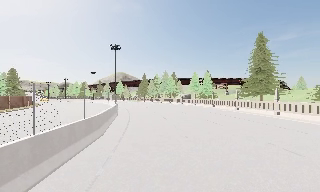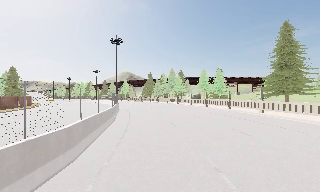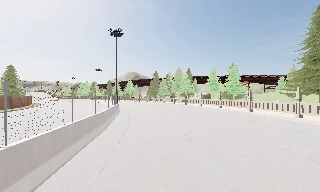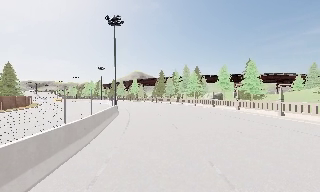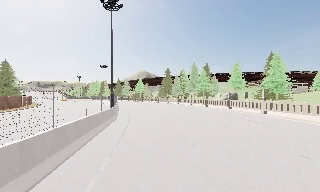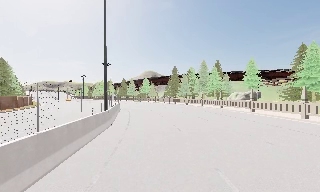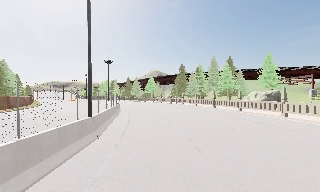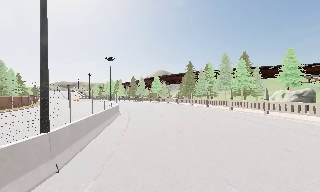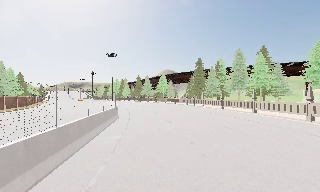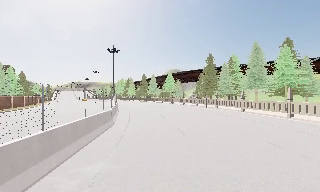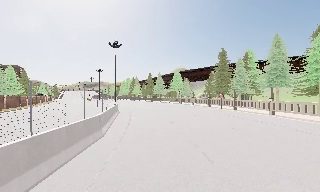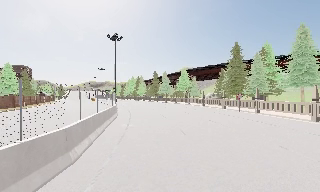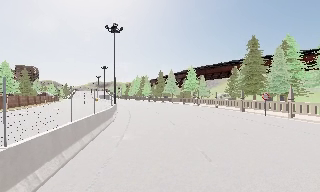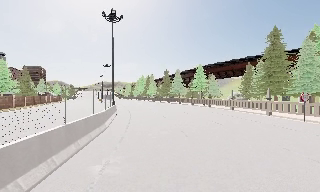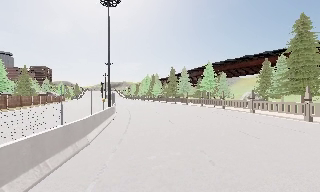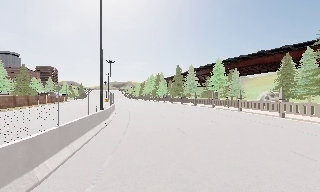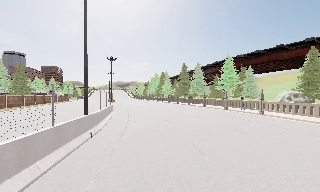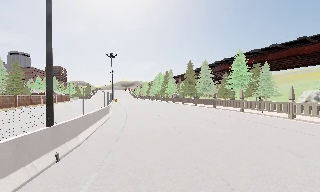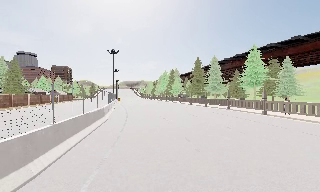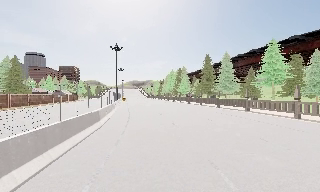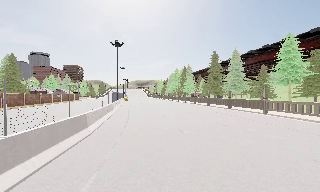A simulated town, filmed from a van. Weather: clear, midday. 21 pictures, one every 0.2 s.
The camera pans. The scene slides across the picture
to the right.
The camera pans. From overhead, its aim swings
counterclockwise.
0.0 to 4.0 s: The camera swings to its left by about 40 degrees, and the scene slides to the right. It travels forward, about 70 m.
The film runs forward here.
